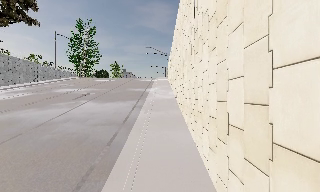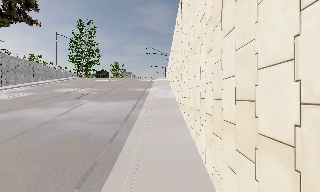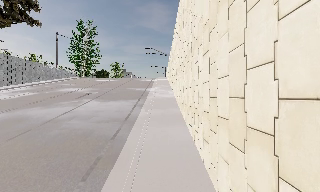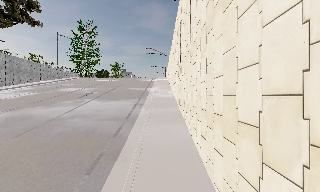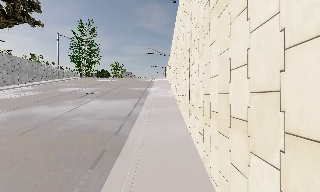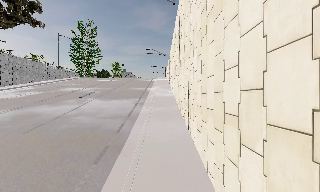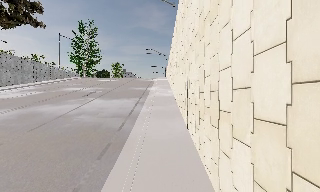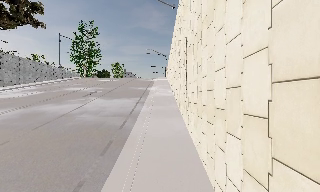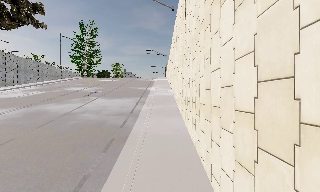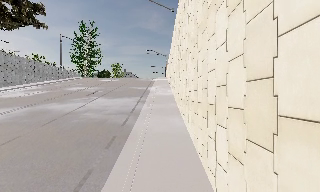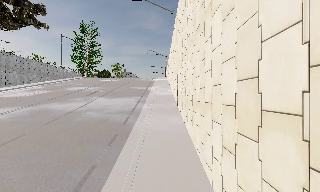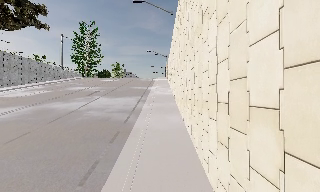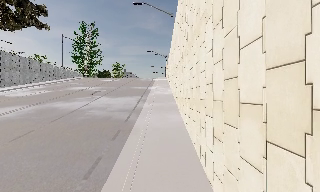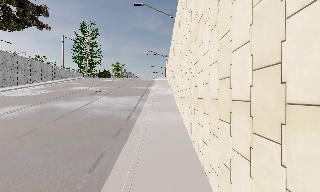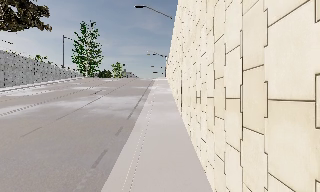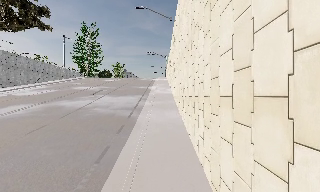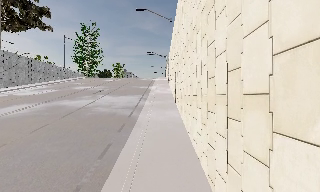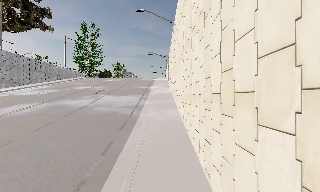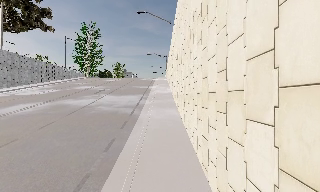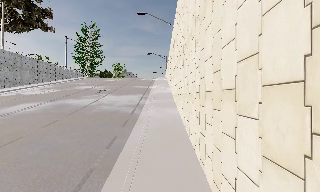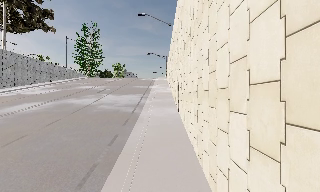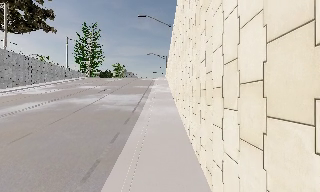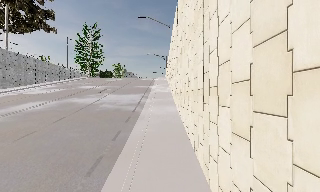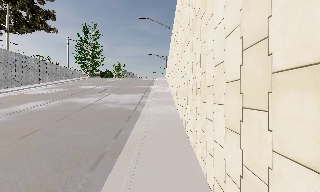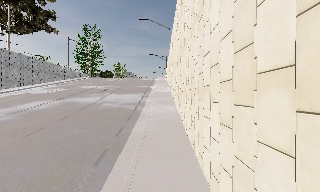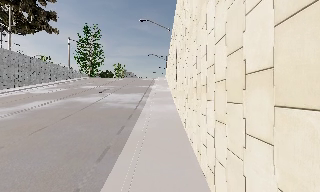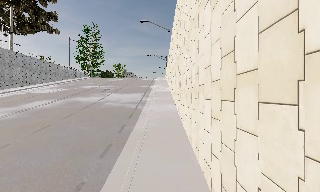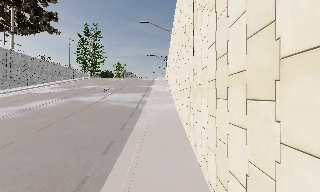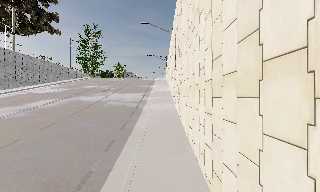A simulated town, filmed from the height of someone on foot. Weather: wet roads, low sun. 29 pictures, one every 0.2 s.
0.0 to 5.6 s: The camera travels backward, about 6 m, so what stands in front gets smaller.
The film runs backward here.
